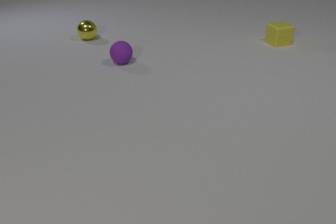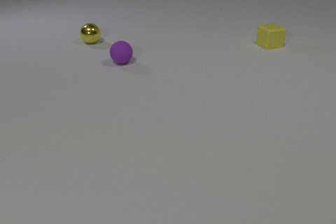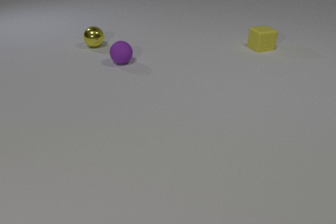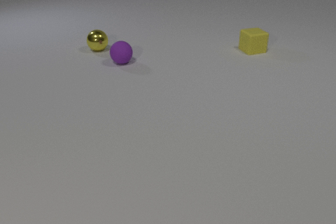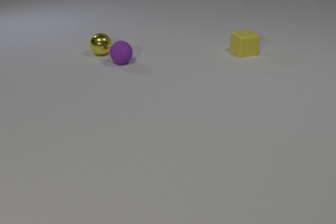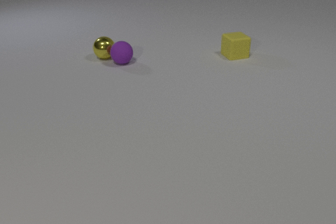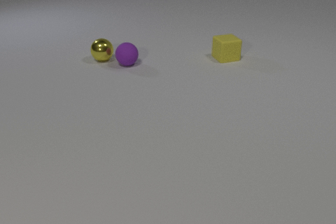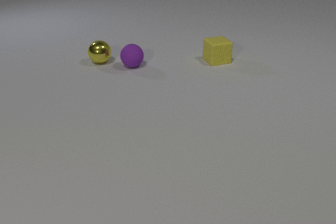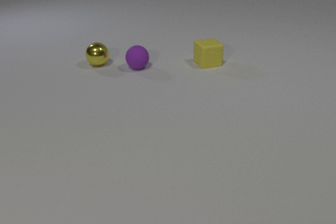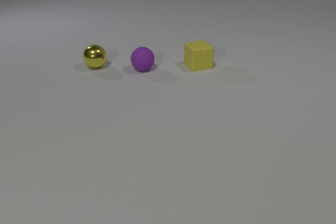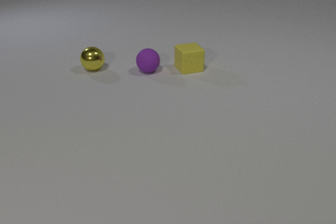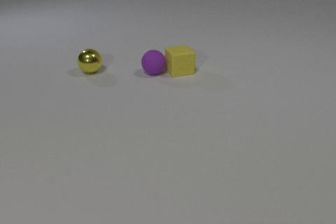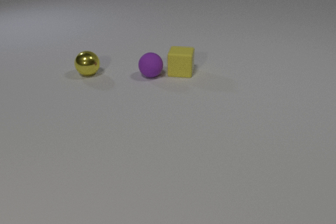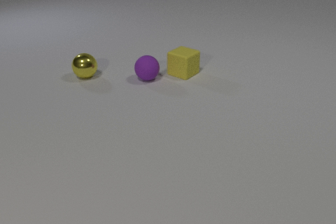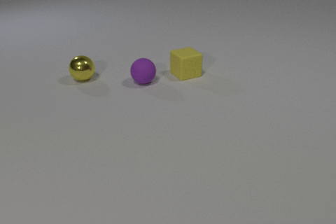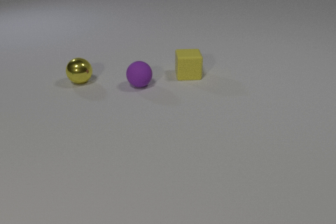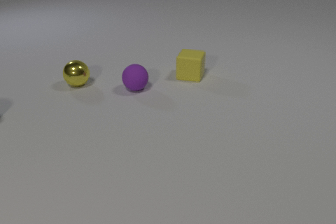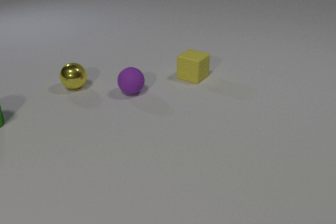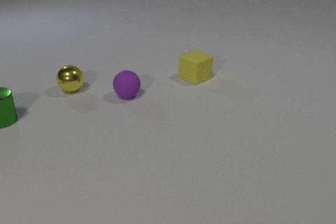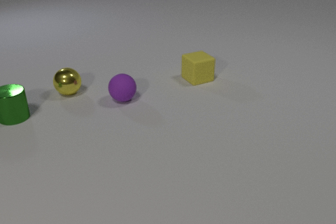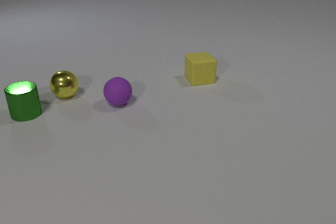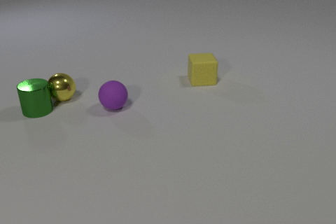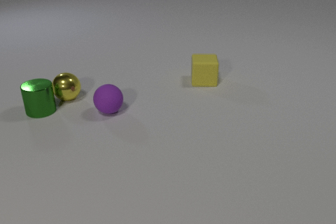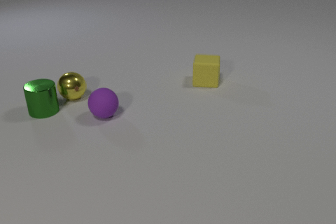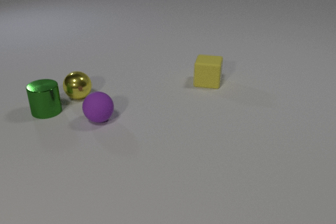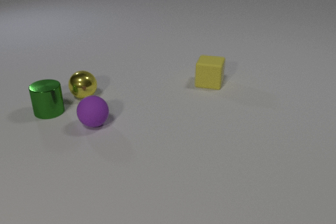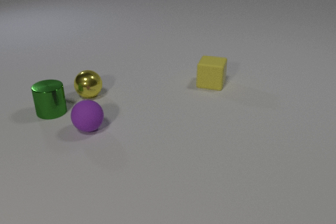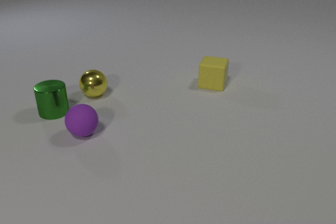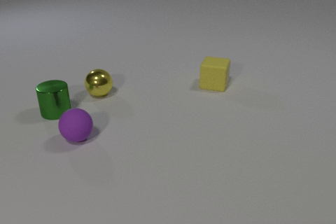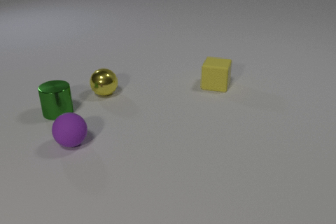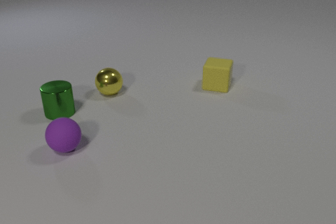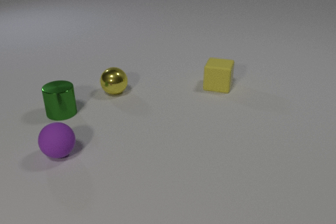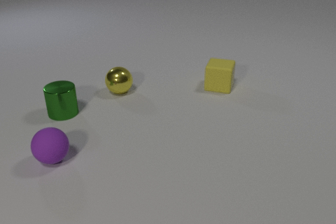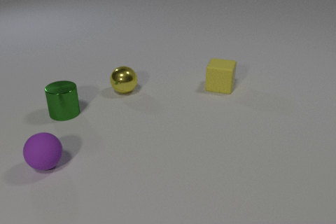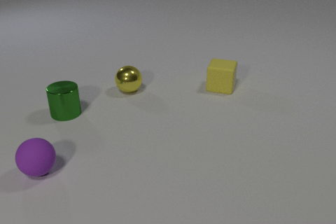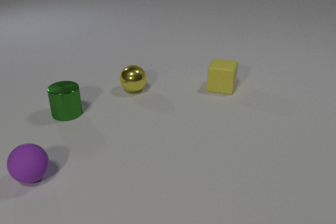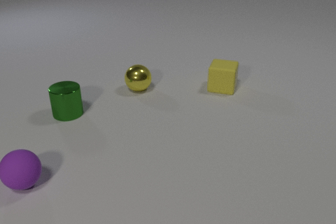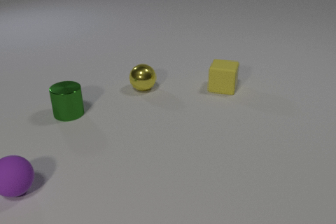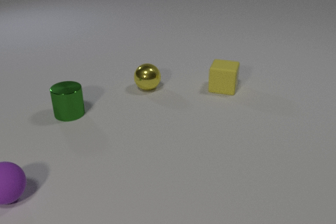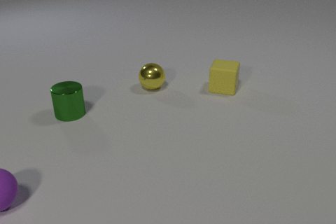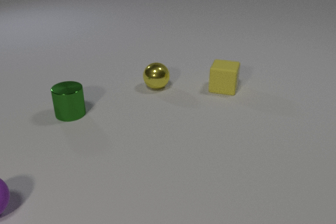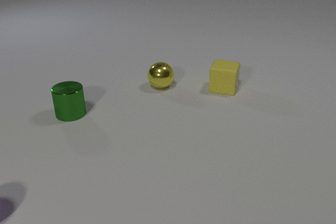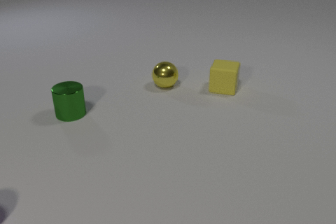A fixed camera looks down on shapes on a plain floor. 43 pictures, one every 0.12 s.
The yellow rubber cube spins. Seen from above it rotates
clockwise.
The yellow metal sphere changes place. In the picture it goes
toward the camera.
0.00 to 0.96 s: The yellow metal sphere rolls toward the camera. The purple rubber sphere rolls to the right and toward the camera. The yellow rubber cube slides toward the camera and to the left. The yellow metal sphere and the purple rubber sphere collide.
0.96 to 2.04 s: The yellow metal sphere rolls toward the camera and to the left. The purple rubber sphere rolls toward the camera. The yellow rubber cube slides toward the camera and to the left, spins so that its near face slides to the left, clockwise seen from above. The purple rubber sphere and the yellow rubber cube collide.
2.04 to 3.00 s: The yellow metal sphere rolls toward the camera. The purple rubber sphere rolls toward the camera and to the left. The green metal cylinder slides to the right. The yellow rubber cube slides to the right and toward the camera, spins so that its near face slides to the left, clockwise seen from above. The yellow metal sphere and the green metal cylinder collide.
3.00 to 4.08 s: The yellow metal sphere rolls to the right. The purple rubber sphere rolls toward the camera and to the left. The green metal cylinder slides to the right and toward the camera. The yellow rubber cube slides to the right and toward the camera.
4.08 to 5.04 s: The yellow metal sphere rolls to the right. The purple rubber sphere rolls to the left and toward the camera, leaves at the left edge.
How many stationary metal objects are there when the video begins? 0.
What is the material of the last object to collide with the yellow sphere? metal.
How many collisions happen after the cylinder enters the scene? 1.
